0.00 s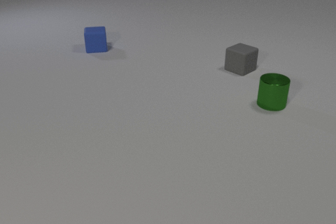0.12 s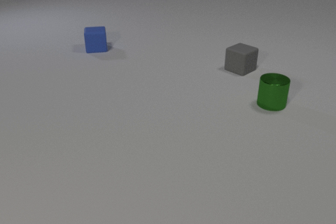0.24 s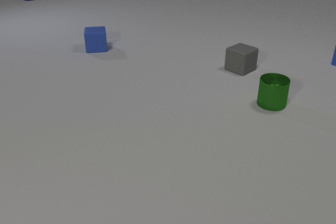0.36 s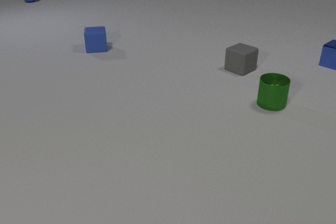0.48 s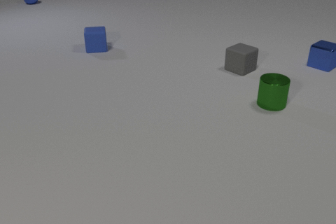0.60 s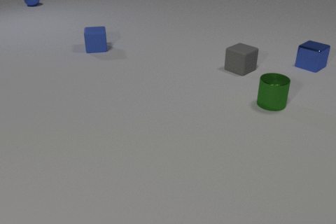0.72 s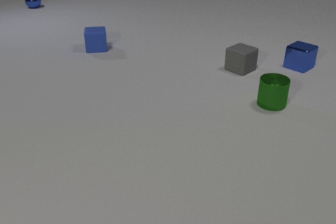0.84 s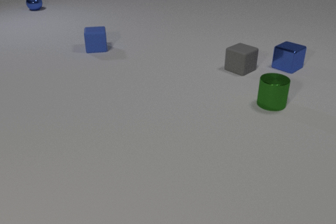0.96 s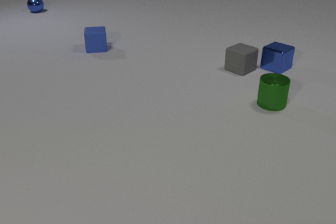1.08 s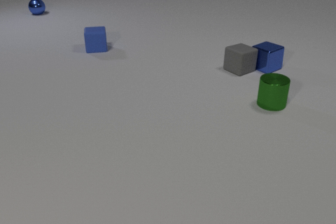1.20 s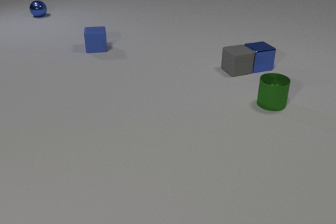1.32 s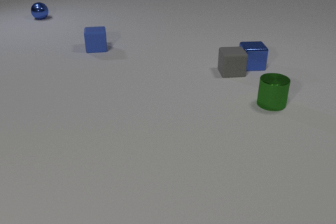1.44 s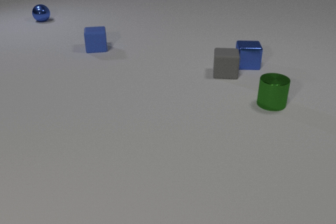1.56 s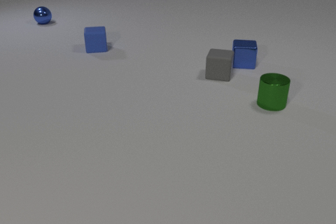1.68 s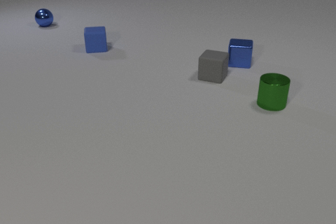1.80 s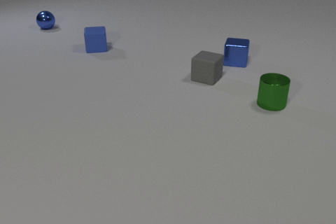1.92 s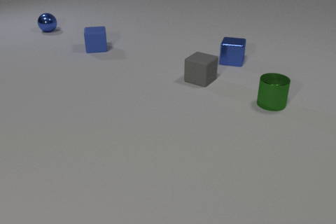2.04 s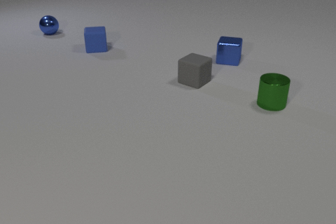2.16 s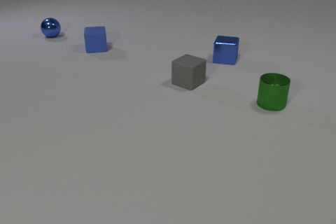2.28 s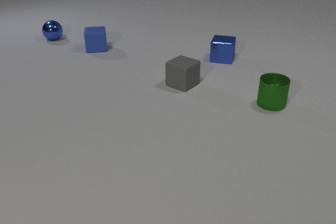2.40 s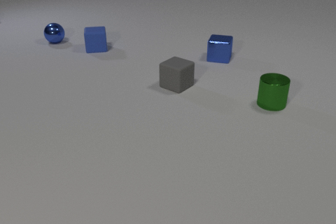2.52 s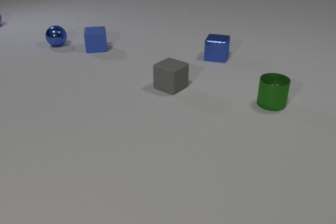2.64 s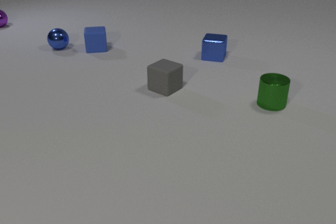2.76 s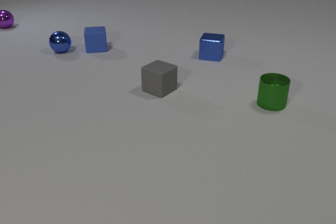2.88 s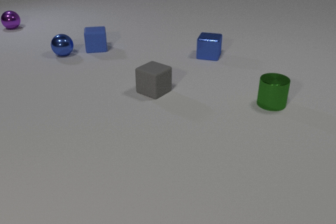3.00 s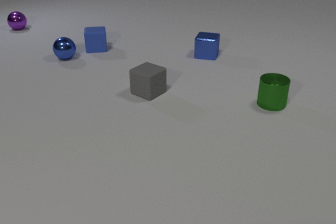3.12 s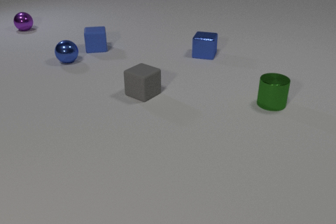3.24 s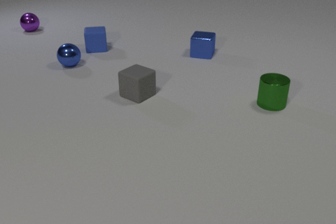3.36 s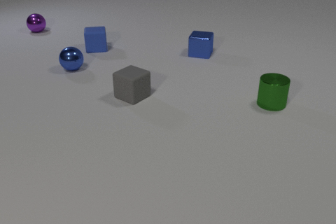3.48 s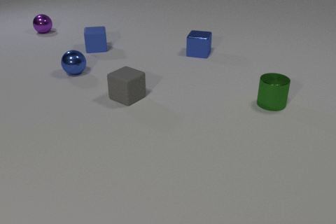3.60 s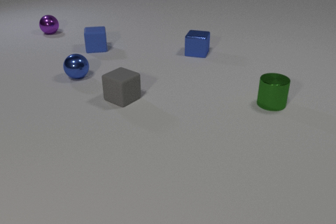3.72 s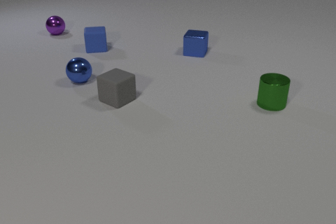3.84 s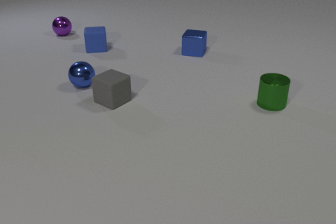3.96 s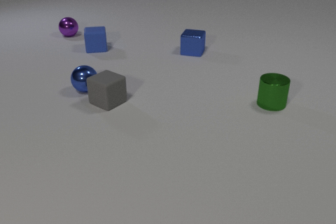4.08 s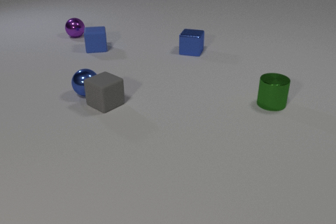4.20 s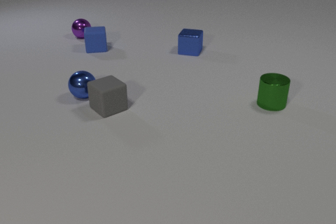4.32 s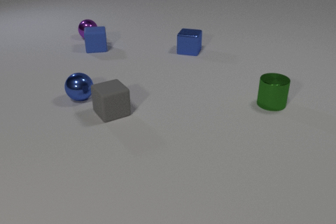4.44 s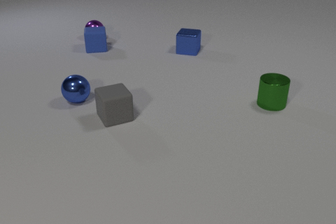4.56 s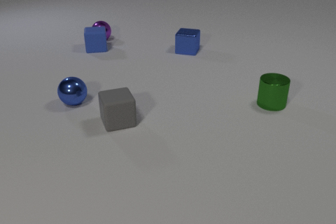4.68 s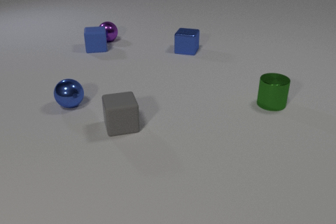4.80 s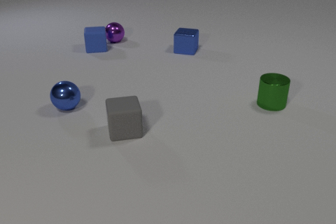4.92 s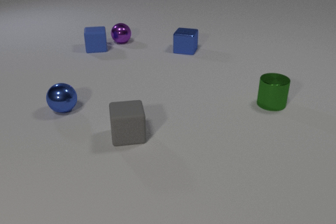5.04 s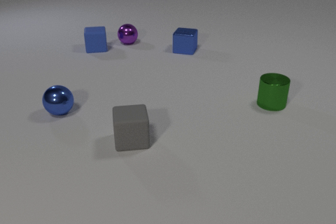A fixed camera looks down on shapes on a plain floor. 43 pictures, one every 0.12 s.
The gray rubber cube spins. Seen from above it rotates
clockwise.
The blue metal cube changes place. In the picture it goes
to the left.
0.00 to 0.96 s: The blue metal cube comes in at the right edge, slides to the left and toward the camera. The blue metal sphere comes in at the top edge, rolls toward the camera.
0.96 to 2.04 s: The blue metal cube slides to the left, spins so that its near face slides to the left, clockwise seen from above. The gray rubber cube slides to the left and toward the camera, spins so that its near face slides to the left, clockwise seen from above. The blue metal sphere rolls toward the camera. The blue metal cube and the gray rubber cube collide.
2.04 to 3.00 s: The blue metal cube slides to the left and away from the camera. The gray rubber cube slides to the left and toward the camera. The purple metal sphere comes in at the left edge, rolls to the right and toward the camera. The blue metal sphere rolls toward the camera.
3.00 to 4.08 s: The blue metal cube slides to the left and away from the camera. The gray rubber cube slides to the left and toward the camera. The purple metal sphere rolls to the right and toward the camera. The blue metal sphere rolls toward the camera. The gray rubber cube and the blue metal sphere collide.
4.08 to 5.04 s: The blue metal cube slides to the left. The gray rubber cube slides toward the camera, spins so that its near face slides to the left, clockwise seen from above. The purple metal sphere rolls to the right and toward the camera. The blue metal sphere rolls toward the camera and to the left.
How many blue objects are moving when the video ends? 2.
How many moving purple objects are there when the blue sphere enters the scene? 0.
How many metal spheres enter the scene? 2.
